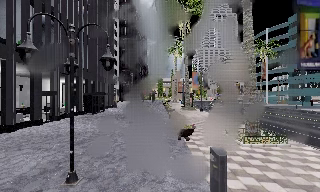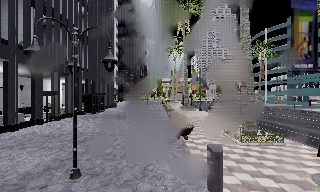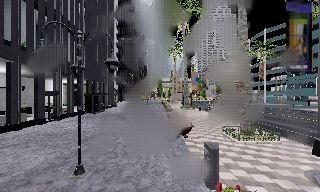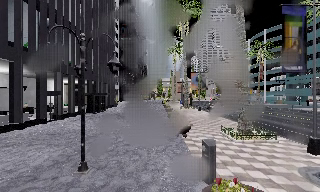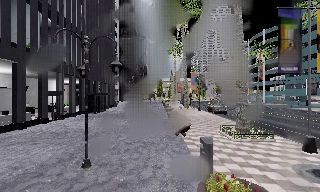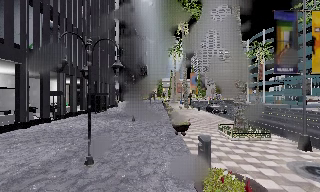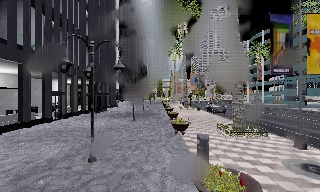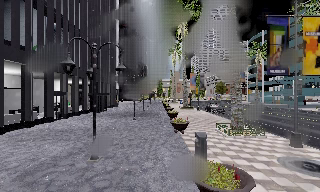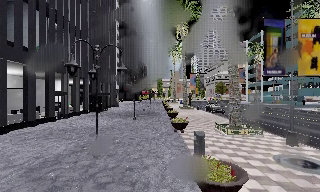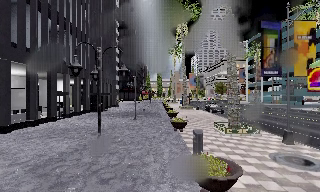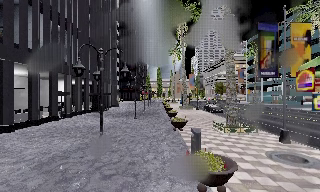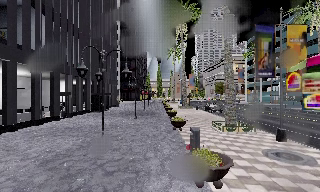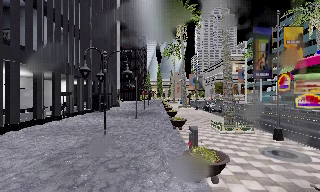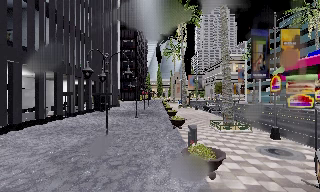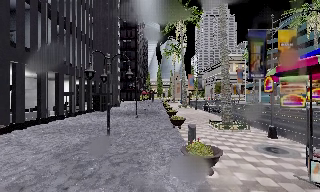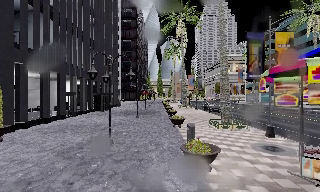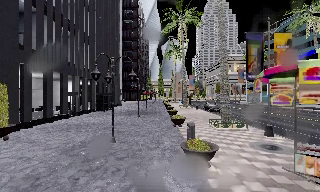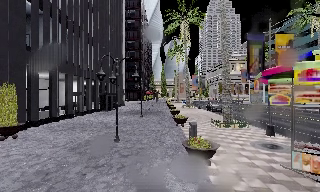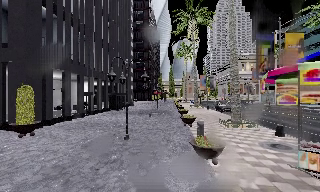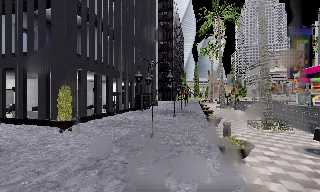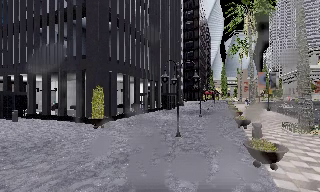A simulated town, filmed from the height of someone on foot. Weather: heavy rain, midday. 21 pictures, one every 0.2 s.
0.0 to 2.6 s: The camera travels backward, about 3 m, so what stands in front gets smaller.
2.6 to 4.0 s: The camera swings to its left by about 20 degrees, and the scene slides to the right. It travels backward, about 1.5 m, so what stands in front gets smaller.
The film runs backward here.
